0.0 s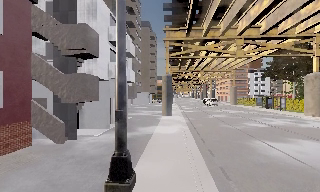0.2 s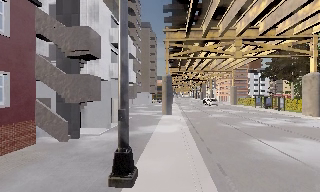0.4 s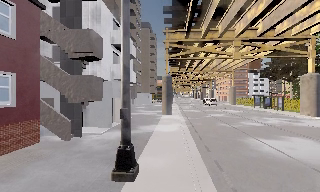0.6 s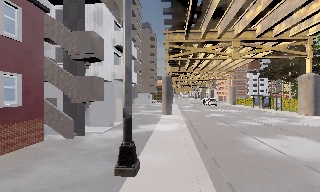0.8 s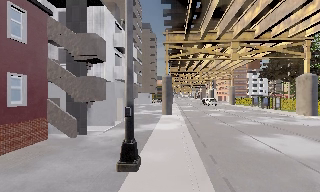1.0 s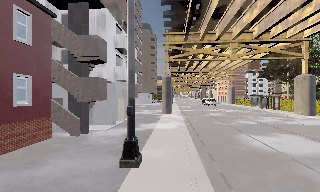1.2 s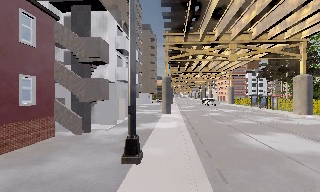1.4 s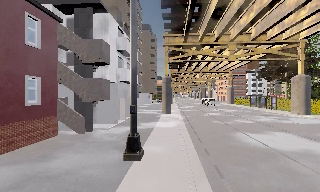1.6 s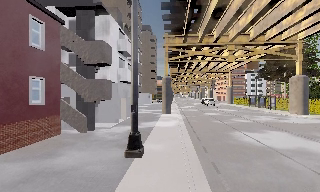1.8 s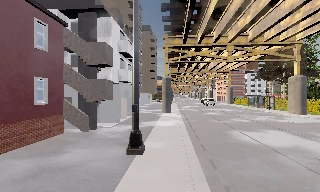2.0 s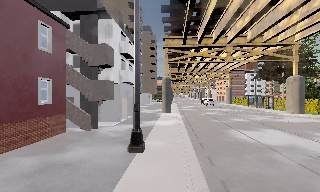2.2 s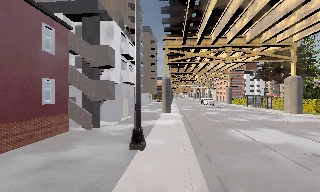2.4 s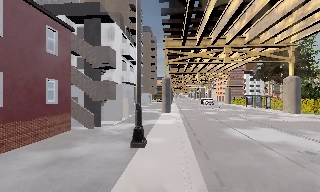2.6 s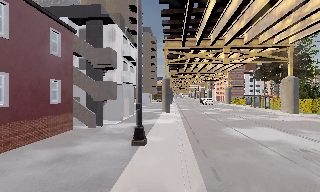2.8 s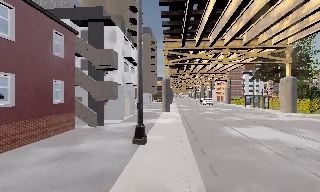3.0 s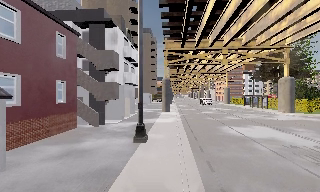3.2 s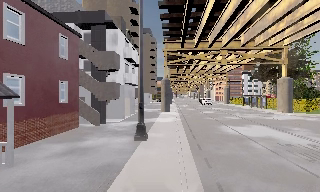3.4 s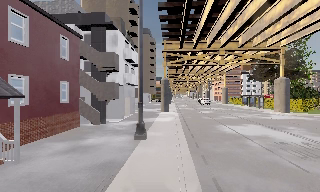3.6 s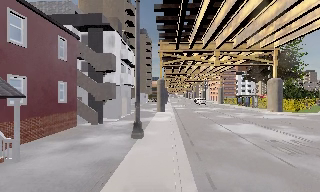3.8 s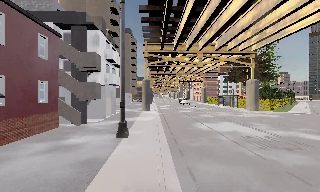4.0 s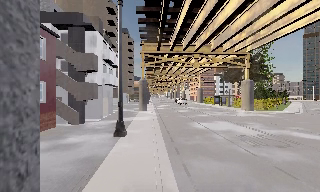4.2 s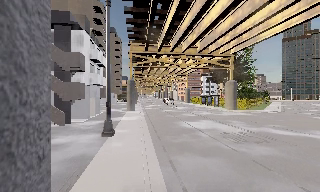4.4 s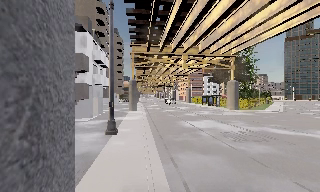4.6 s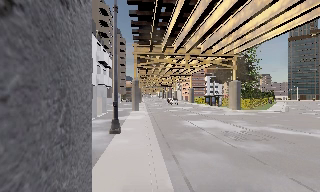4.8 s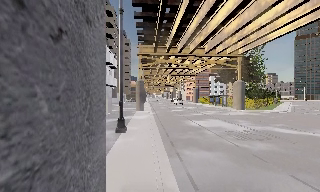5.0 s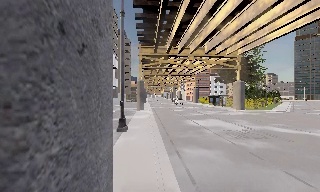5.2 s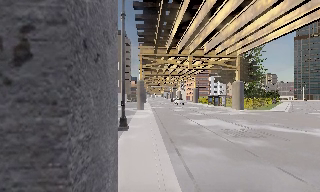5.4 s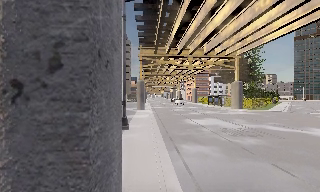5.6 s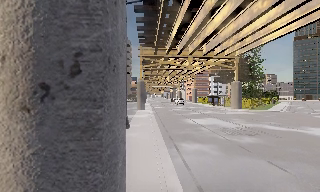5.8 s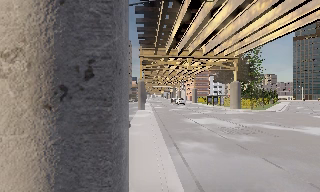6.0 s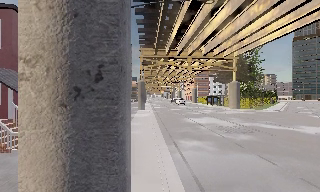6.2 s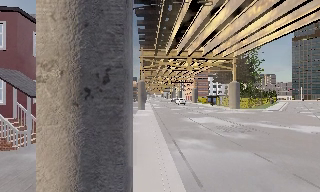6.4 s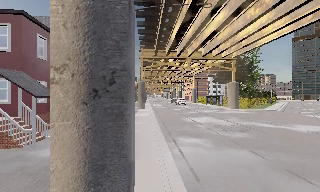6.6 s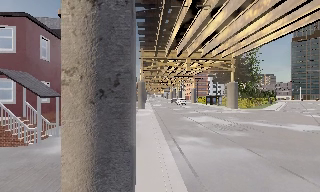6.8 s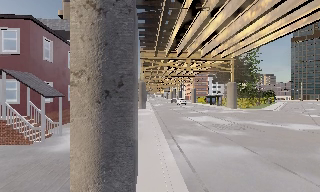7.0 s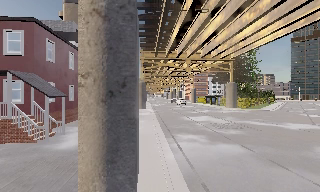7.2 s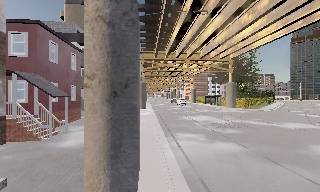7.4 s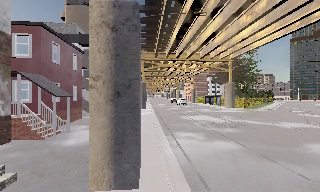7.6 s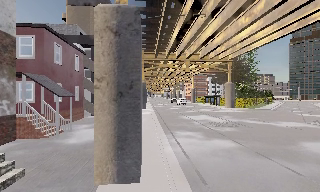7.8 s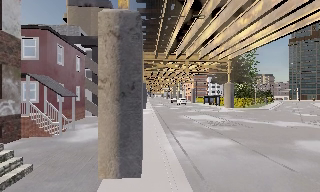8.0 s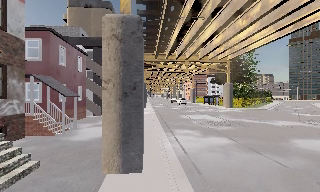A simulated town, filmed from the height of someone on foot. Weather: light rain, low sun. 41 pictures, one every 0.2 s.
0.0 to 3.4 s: The camera travels backward, about 5 m, so what stands in front gets smaller.
3.4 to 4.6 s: The camera pans to its right, which is clockwise from overhead, by about 10 degrees. It travels backward, about 2 m, so what stands in front gets smaller.
4.6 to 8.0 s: The camera travels backward, about 5 m, so what stands in front gets smaller.
The film runs backward here.
